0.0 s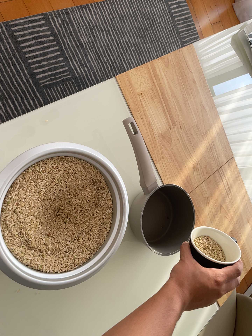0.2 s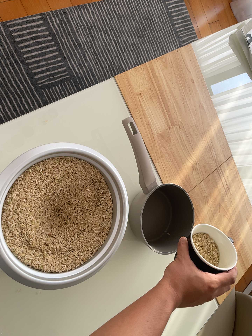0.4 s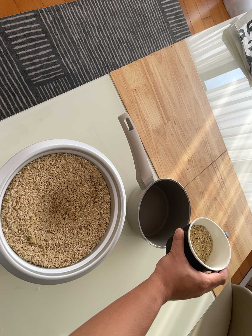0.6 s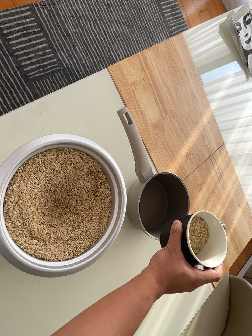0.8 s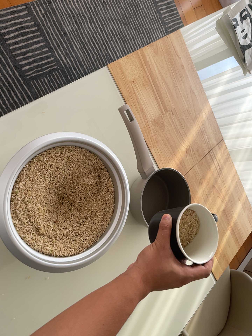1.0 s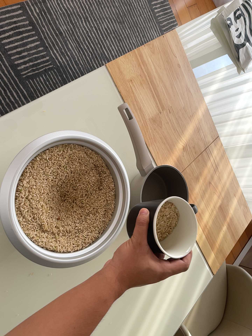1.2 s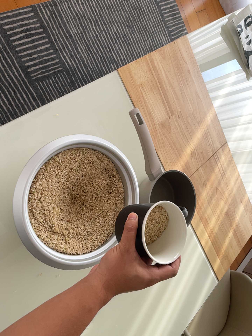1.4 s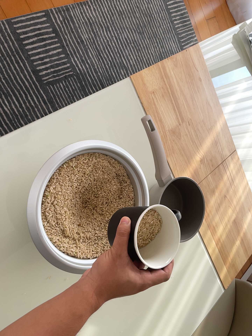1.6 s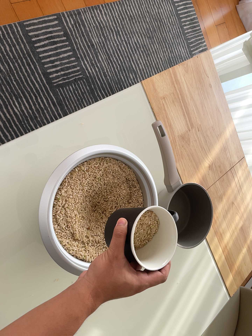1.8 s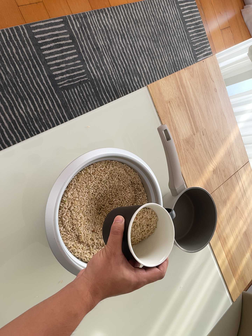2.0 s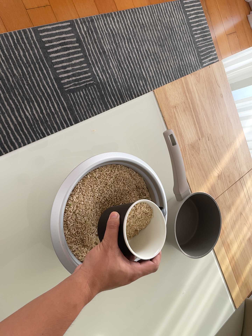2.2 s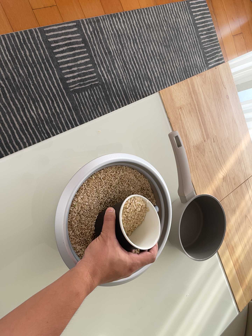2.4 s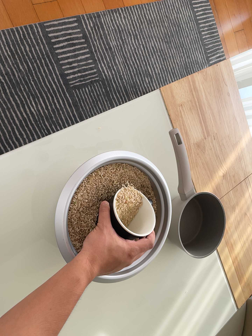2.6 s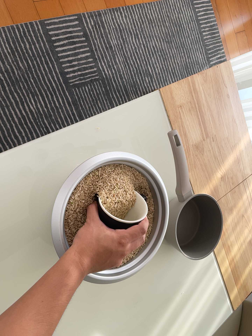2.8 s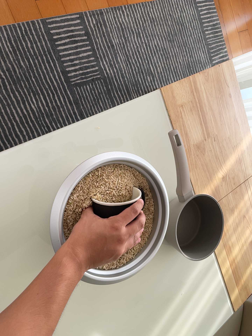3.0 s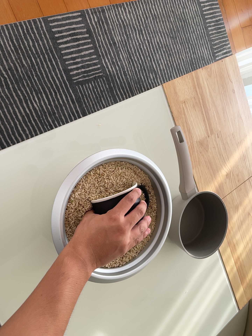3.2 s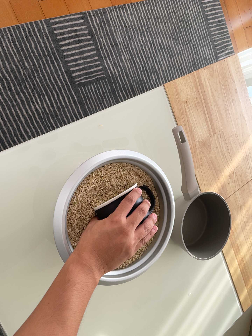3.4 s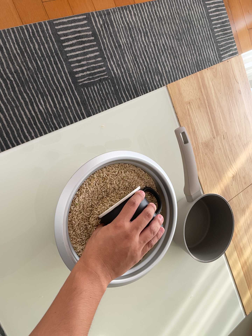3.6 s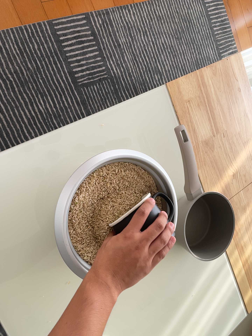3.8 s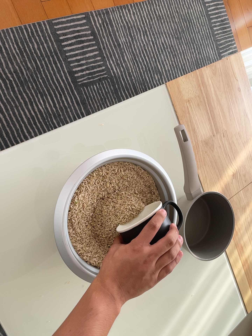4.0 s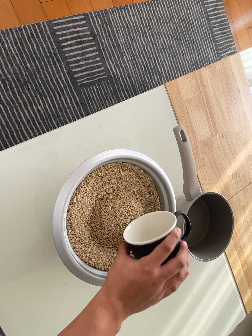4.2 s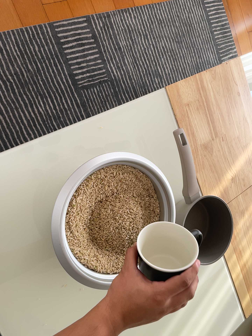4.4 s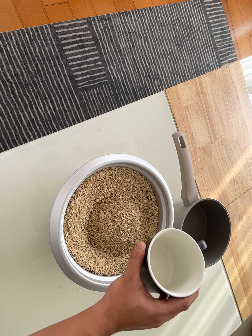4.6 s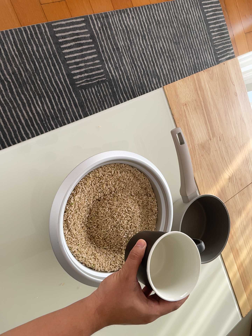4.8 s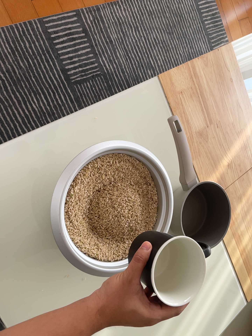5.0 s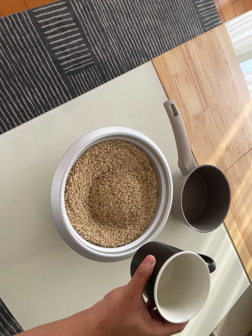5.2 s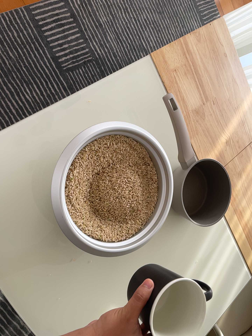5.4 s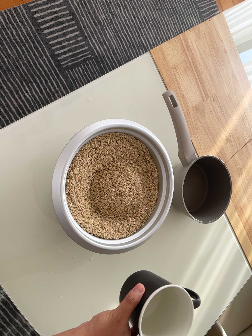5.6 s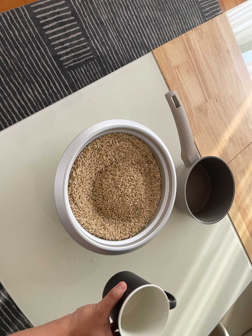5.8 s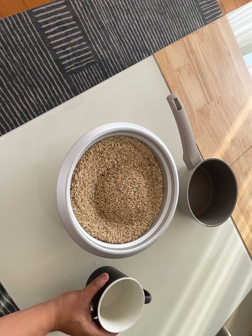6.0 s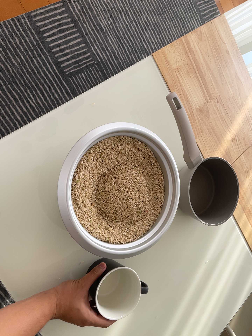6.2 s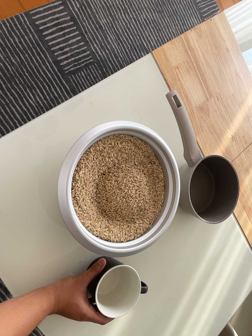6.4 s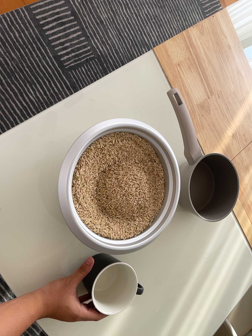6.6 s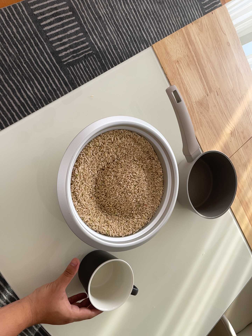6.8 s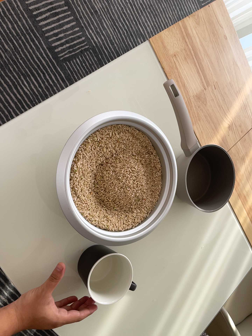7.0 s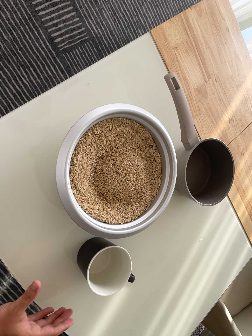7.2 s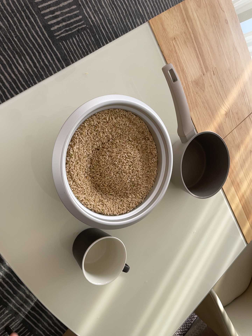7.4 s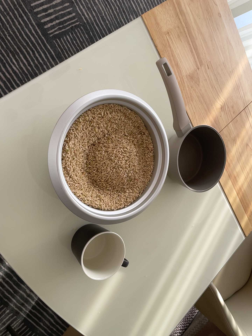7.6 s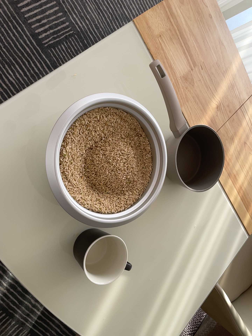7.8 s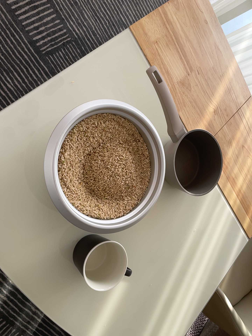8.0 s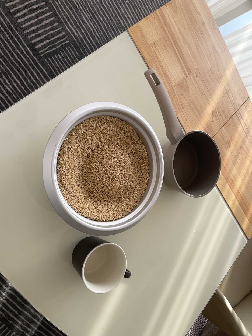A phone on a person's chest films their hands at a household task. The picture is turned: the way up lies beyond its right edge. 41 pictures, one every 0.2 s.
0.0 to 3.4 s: The camera travels to its left, about 8 cm, so close, fixed things drift to the right.
3.4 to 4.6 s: The camera keeps its place and its aim.
4.6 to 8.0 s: The camera rolls about its line of sight by about 15 degrees, and the scene rotates counterclockwise.
The film runs backward here.
